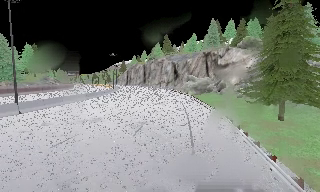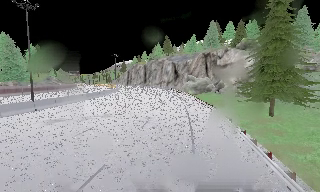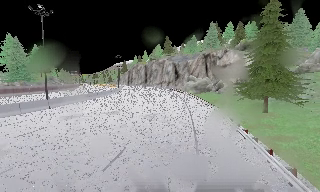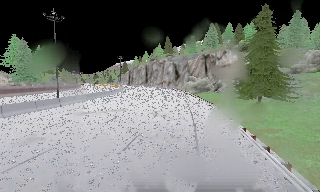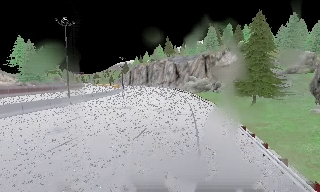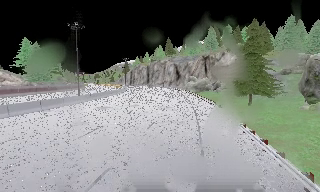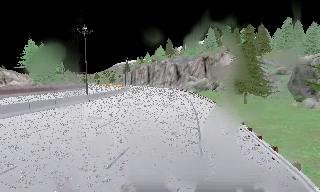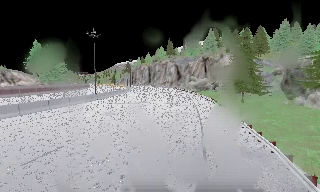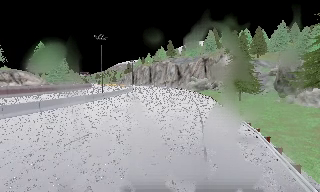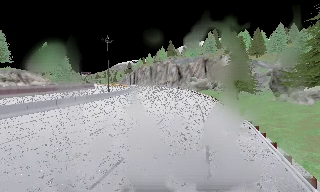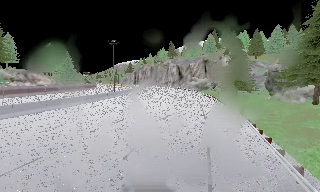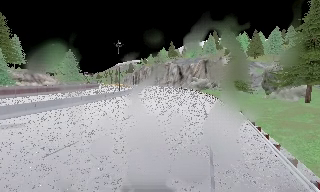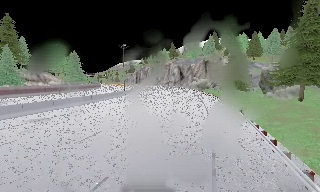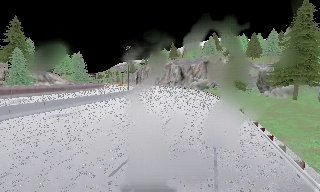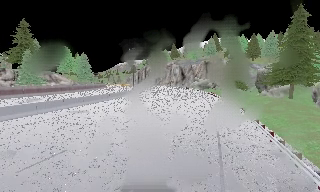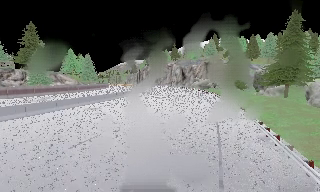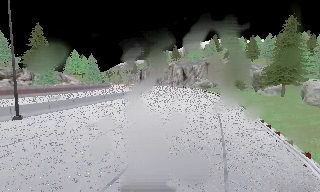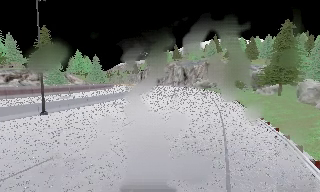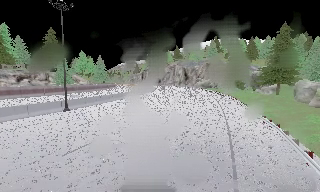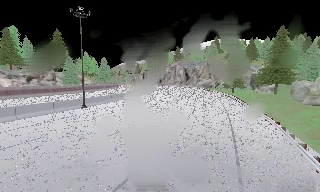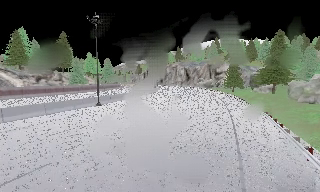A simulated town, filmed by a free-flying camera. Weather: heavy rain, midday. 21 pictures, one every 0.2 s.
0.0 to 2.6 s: The camera travels backward, about 25 m, so what stands in front gets smaller.
2.6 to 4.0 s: The camera travels backward and to its left, about 16 m, so what stands in front gets smaller.
The film runs backward here.
